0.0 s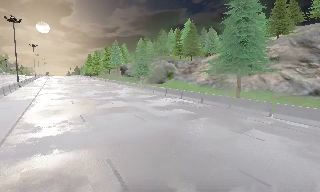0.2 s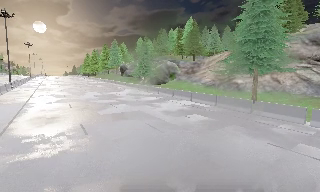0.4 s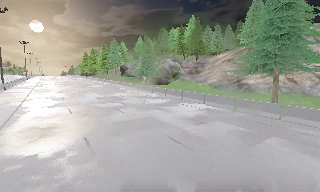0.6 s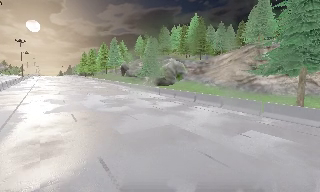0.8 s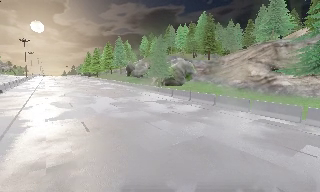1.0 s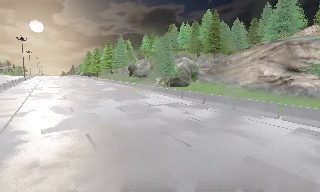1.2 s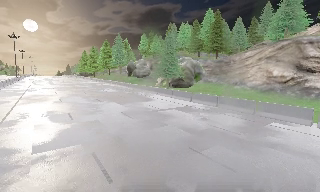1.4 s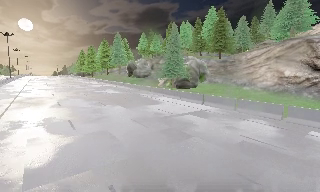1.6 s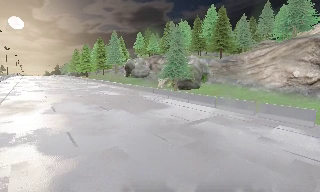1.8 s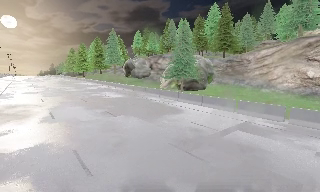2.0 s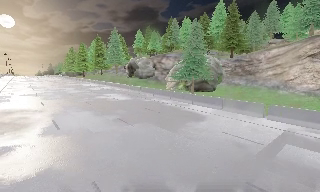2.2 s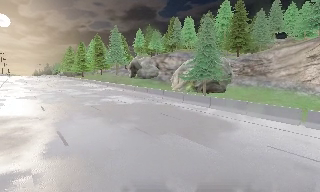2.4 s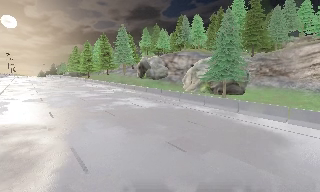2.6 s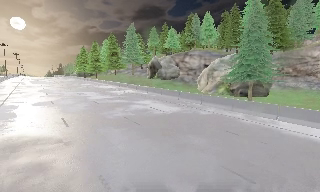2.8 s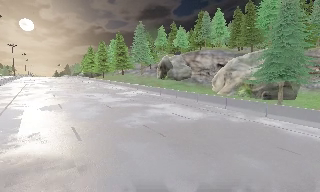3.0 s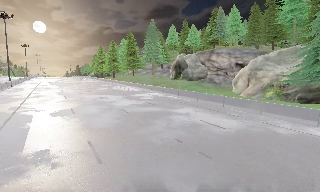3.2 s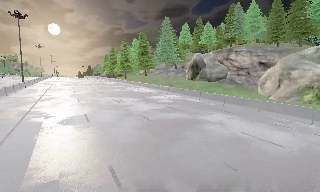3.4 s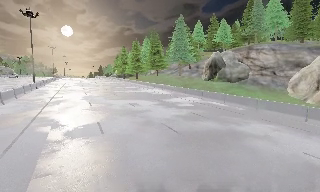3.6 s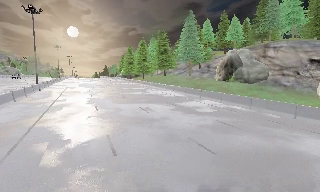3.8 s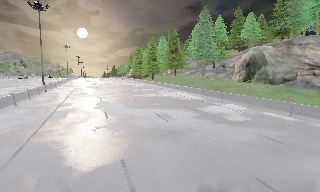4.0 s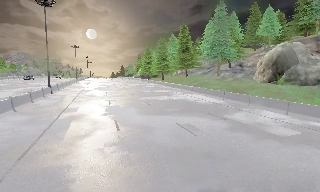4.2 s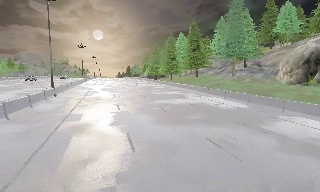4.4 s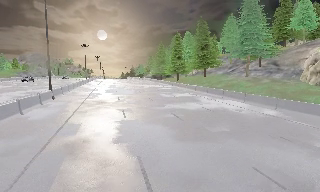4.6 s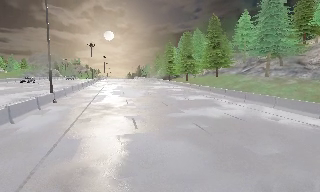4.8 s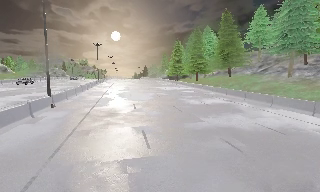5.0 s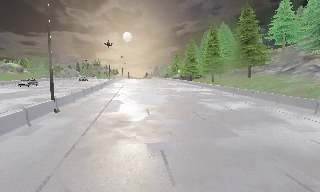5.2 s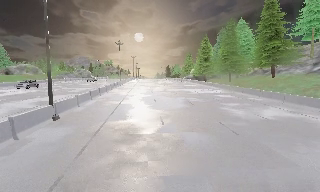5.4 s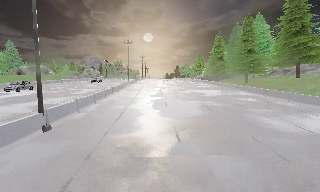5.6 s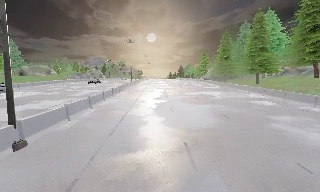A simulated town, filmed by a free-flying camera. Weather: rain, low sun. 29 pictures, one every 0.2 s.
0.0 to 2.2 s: The camera travels forward and to its left, about 25 m, so what stands in front looms larger.
2.2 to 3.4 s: The camera pans to its left, which is counterclockwise from overhead, by about 15 degrees. It travels forward and to its left, about 14 m, so what stands in front looms larger.
3.4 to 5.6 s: The camera pans to its left, which is counterclockwise from overhead, by about 25 degrees. It travels forward, about 25 m, so what stands in front looms larger.
The film runs forward here.
